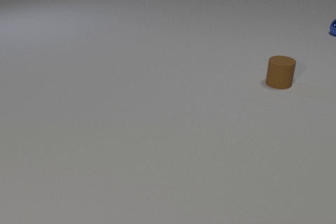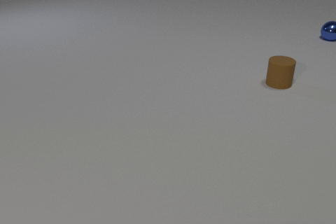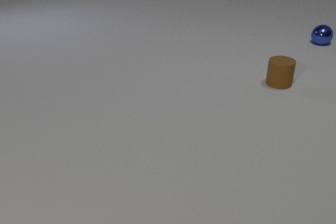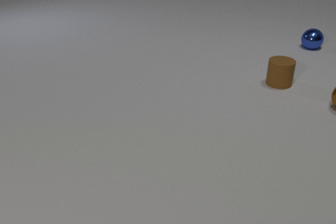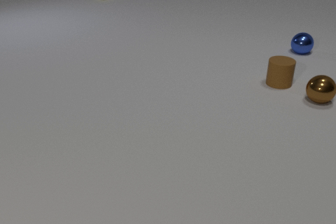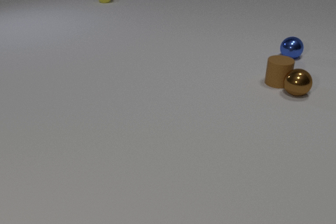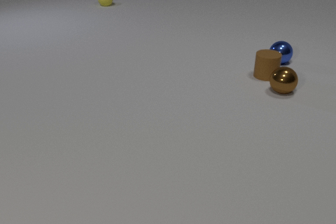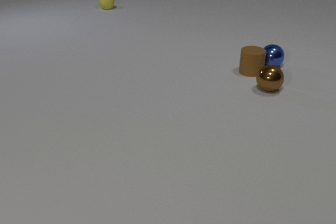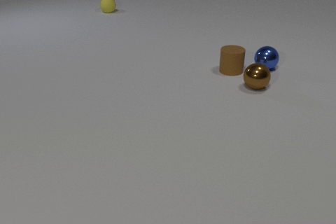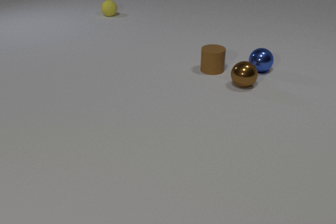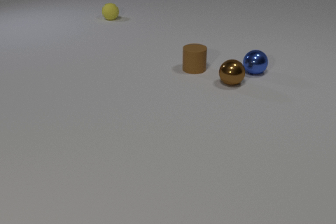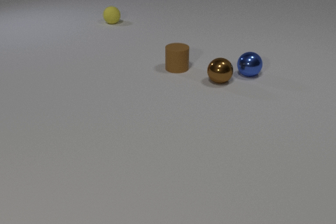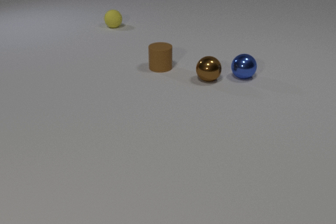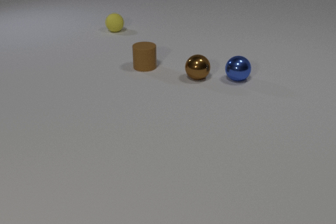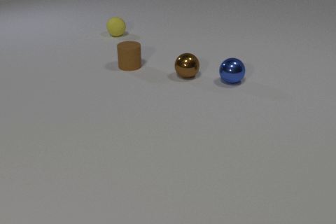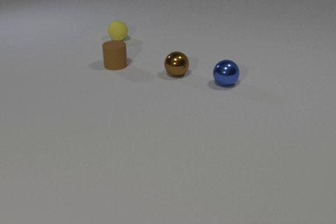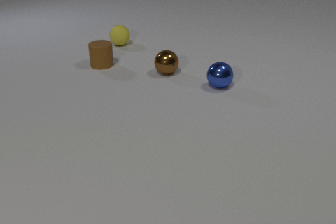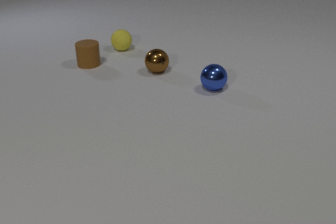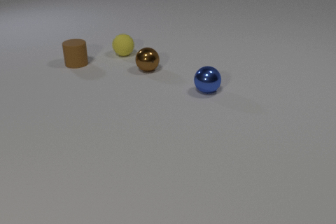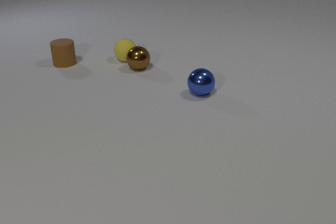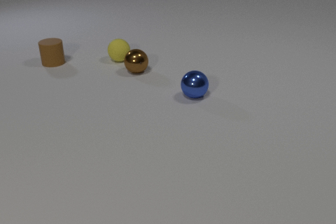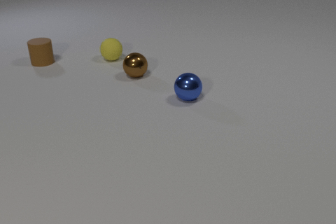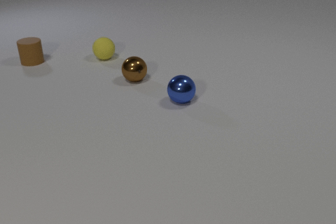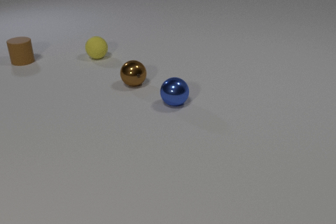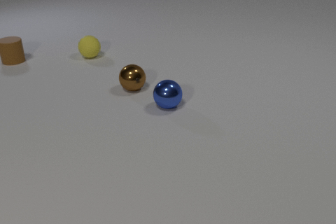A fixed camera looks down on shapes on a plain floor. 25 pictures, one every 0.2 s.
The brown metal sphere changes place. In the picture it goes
to the left.
The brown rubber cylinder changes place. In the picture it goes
to the left.
0.0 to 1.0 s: The brown metal sphere comes in at the right edge, rolls to the left. The blue metal sphere rolls toward the camera and to the left. The yellow rubber sphere comes in at the top edge, rolls toward the camera. The brown metal sphere and the brown rubber cylinder collide.
1.0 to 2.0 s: The brown metal sphere rolls to the left. The brown rubber cylinder slides to the left. The blue metal sphere rolls toward the camera and to the left. The yellow rubber sphere rolls toward the camera. The brown rubber cylinder and the blue metal sphere collide.
2.0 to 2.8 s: The brown metal sphere rolls to the left. The brown rubber cylinder slides to the left. The blue metal sphere rolls toward the camera and to the left. The yellow rubber sphere rolls toward the camera.
2.8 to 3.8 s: The brown metal sphere rolls to the left and away from the camera. The brown rubber cylinder slides to the left. The blue metal sphere rolls toward the camera and to the left. The yellow rubber sphere rolls toward the camera.
3.8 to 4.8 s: The brown metal sphere rolls toward the camera. The brown rubber cylinder slides to the left and away from the camera. The blue metal sphere rolls to the left and toward the camera. The yellow rubber sphere rolls to the left and away from the camera. The brown metal sphere and the yellow rubber sphere collide.
How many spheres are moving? 3.
What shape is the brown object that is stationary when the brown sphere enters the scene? cylinder.
How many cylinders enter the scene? 0.
